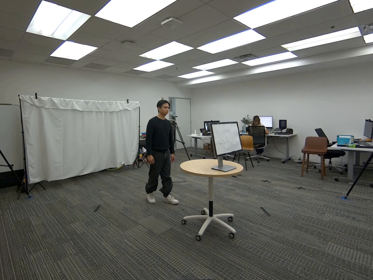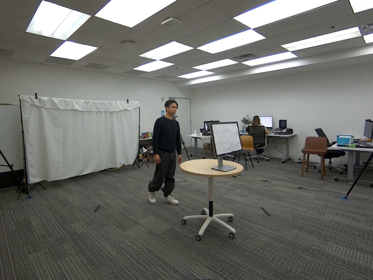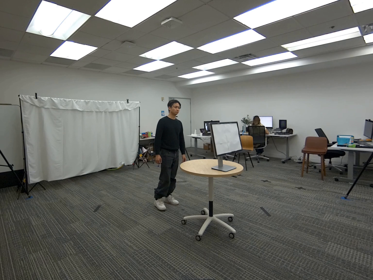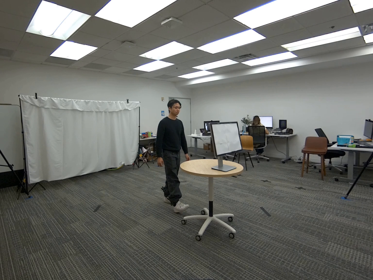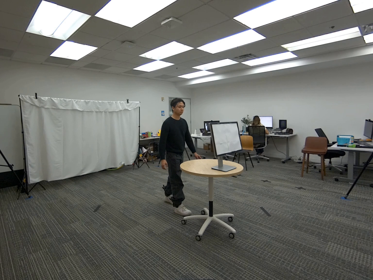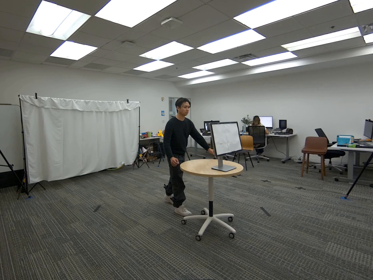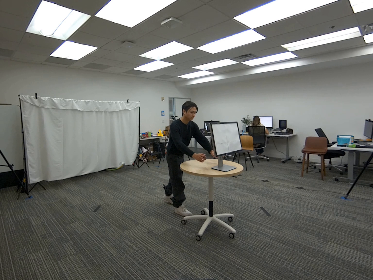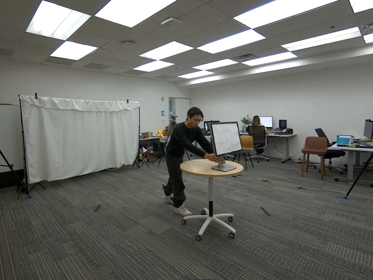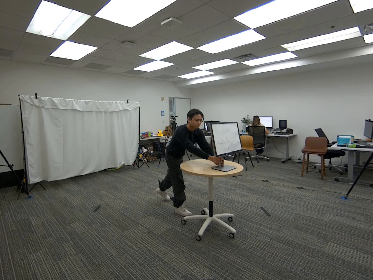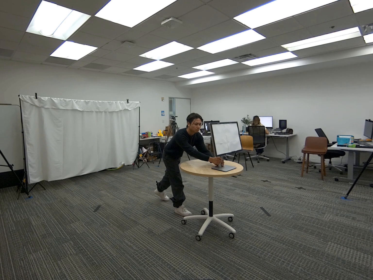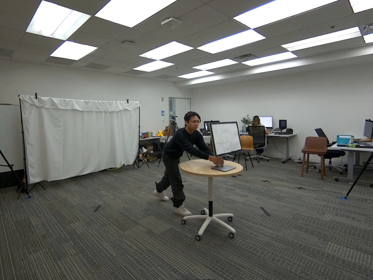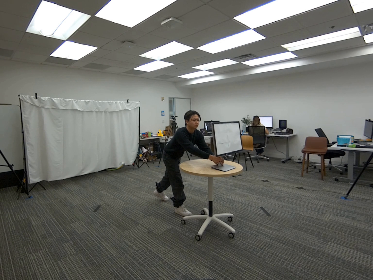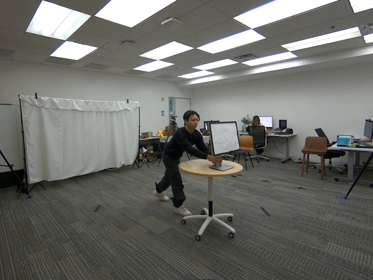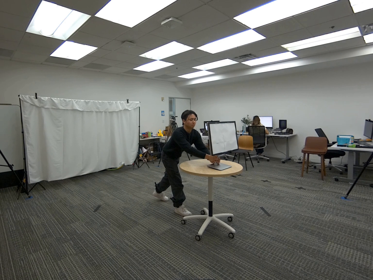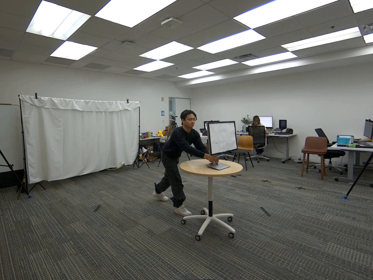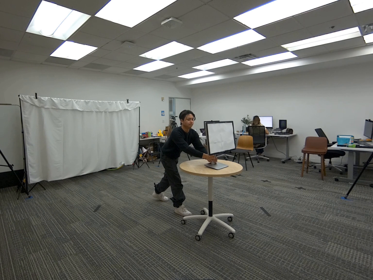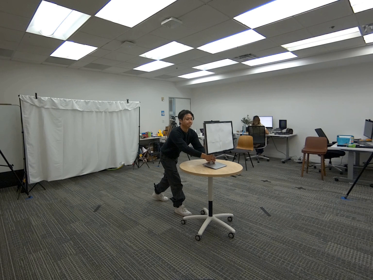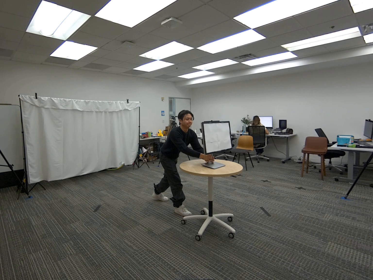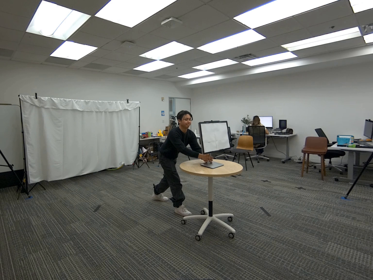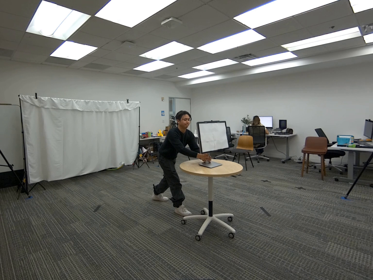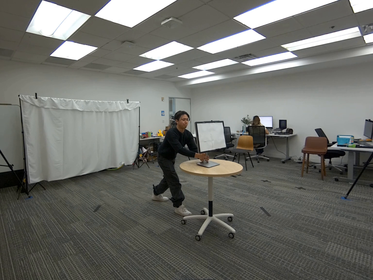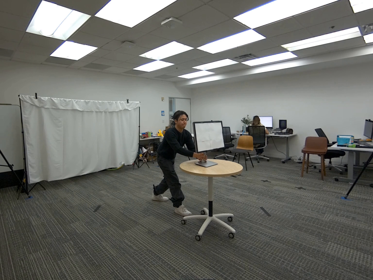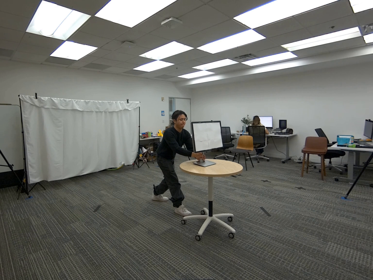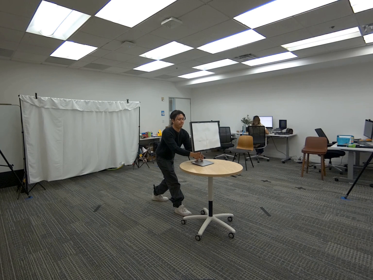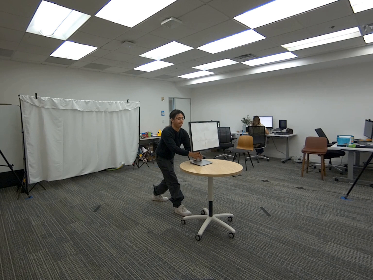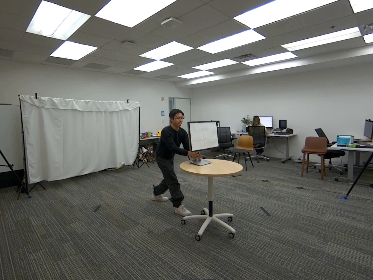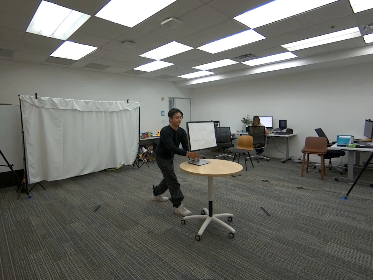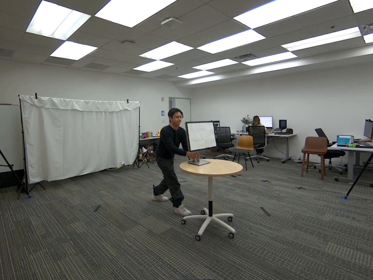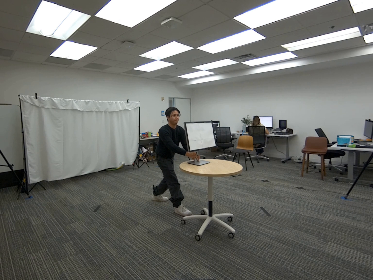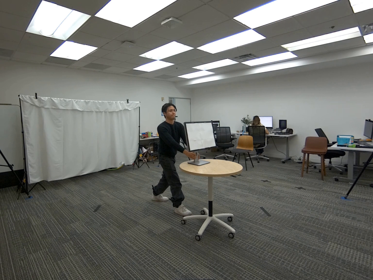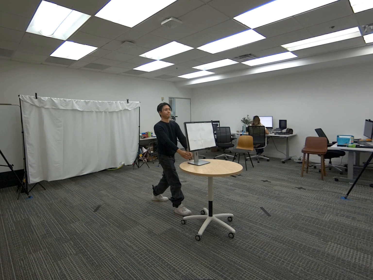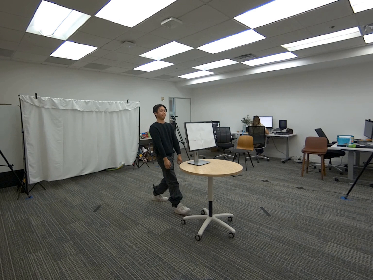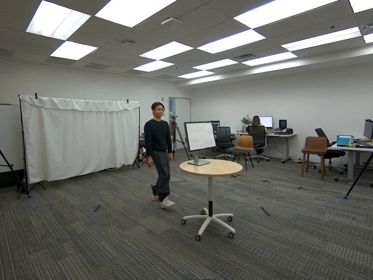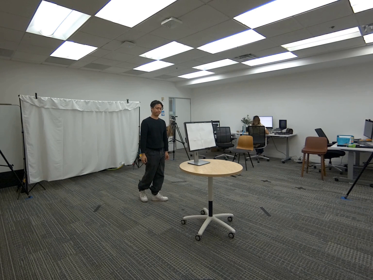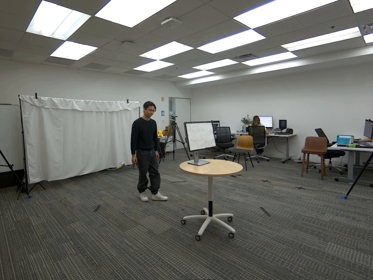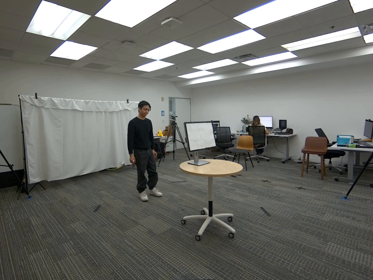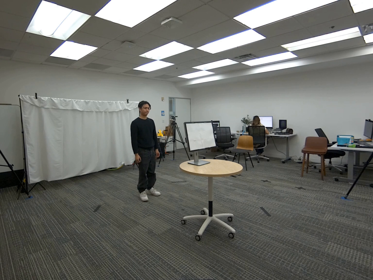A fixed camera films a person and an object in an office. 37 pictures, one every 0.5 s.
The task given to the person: Walk over to the round table and pull the monitor towards you. Step away when complete.
